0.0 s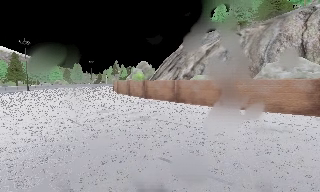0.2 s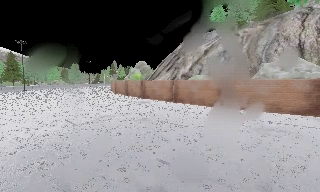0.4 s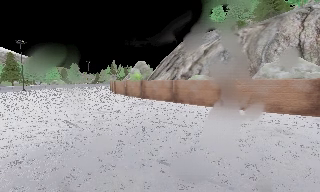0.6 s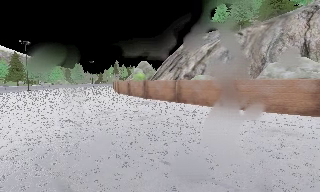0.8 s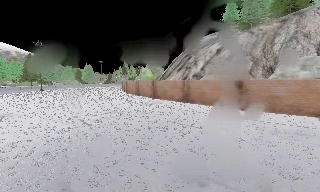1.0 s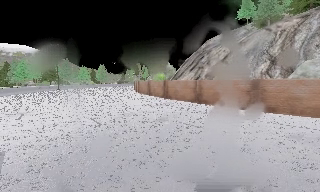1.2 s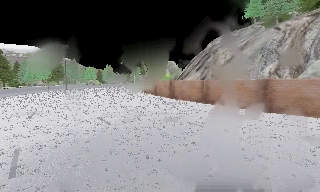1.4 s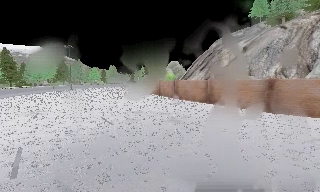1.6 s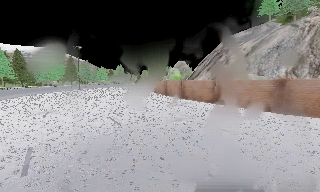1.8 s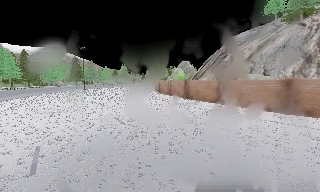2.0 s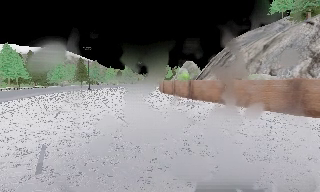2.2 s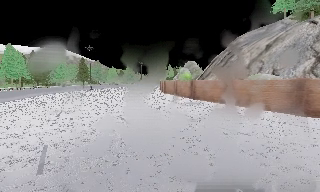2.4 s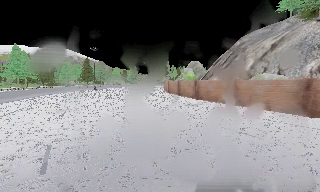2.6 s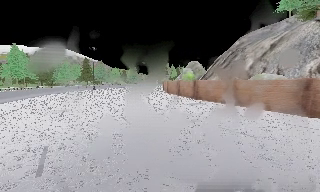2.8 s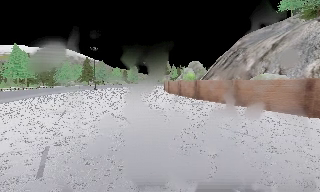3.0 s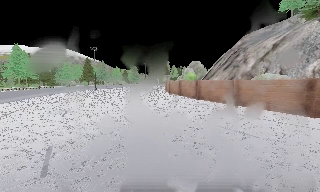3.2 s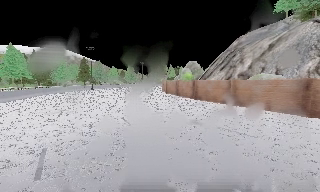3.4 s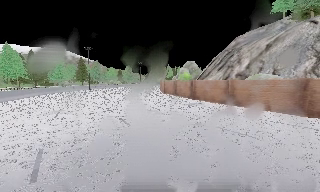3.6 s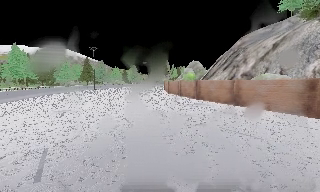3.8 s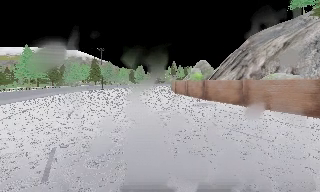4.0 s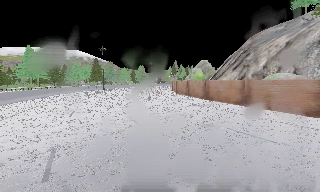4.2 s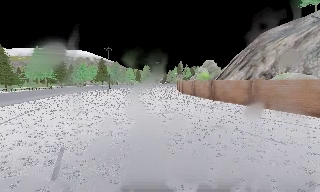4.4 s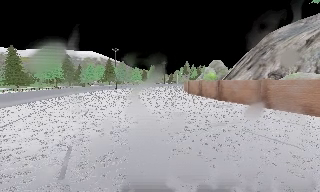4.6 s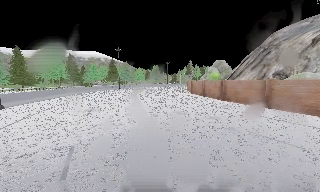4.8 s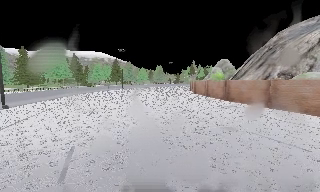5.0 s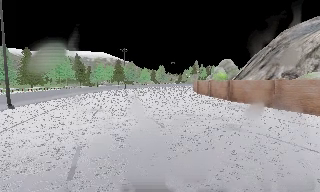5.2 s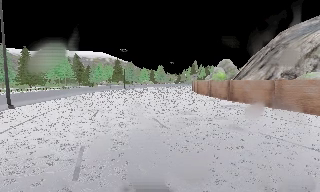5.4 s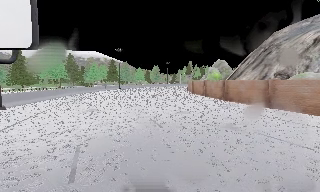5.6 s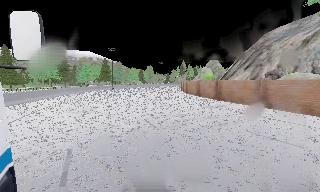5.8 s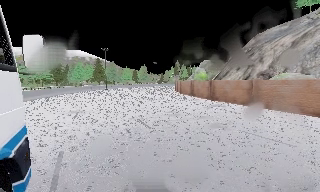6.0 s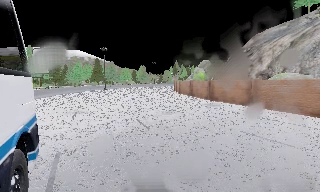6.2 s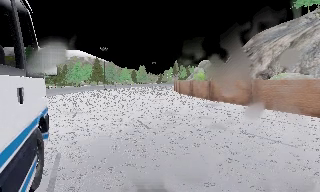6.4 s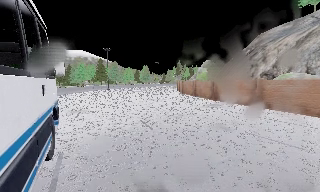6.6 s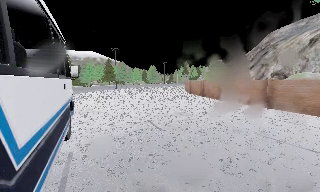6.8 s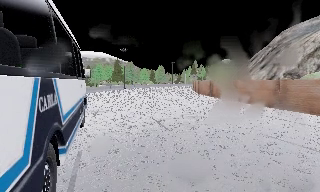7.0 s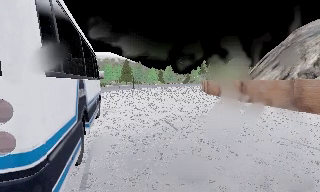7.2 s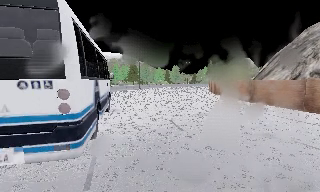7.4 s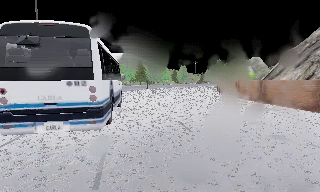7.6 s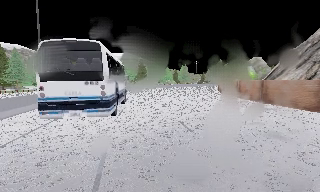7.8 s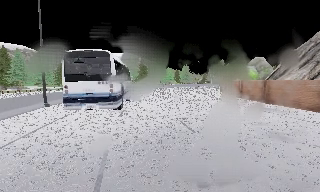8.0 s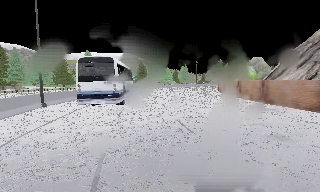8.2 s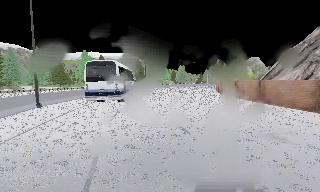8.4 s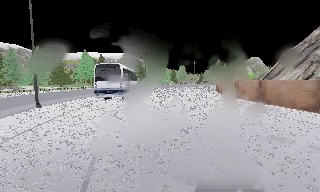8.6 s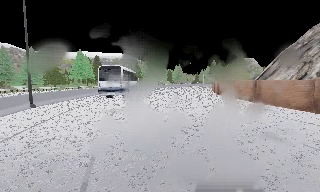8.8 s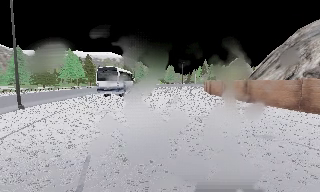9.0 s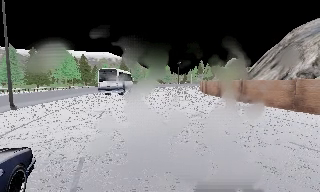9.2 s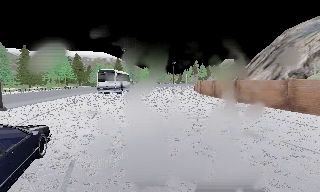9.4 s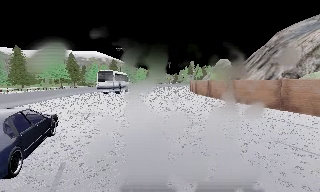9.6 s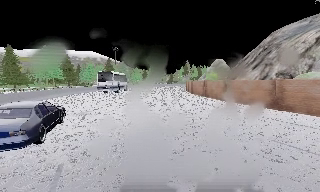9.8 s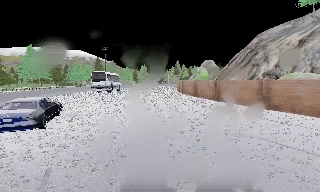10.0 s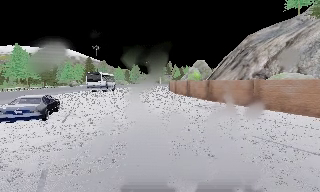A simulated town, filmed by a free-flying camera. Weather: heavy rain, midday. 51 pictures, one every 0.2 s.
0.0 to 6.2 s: The camera swings to its left by about 20 degrees, and the scene slides to the right. It travels forward and to its left, about 1.5 m, so what stands in front looms larger.
6.2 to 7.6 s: The camera pans to its left, which is counterclockwise from overhead, by about 15 degrees.
7.6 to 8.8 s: The camera shifts only a little, or ends up much as it began.
8.8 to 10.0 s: The scene slides to the left, as the camera pans about 10 degrees to its right.
The film runs forward here.
